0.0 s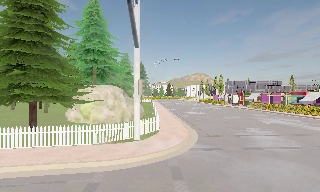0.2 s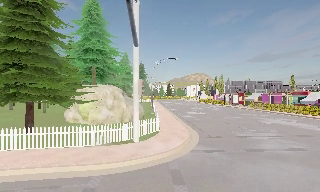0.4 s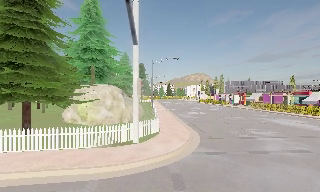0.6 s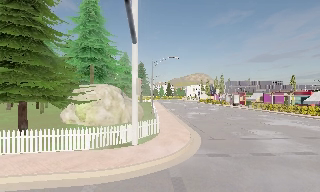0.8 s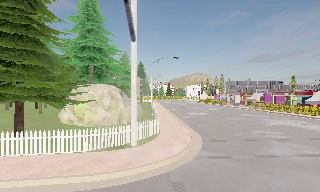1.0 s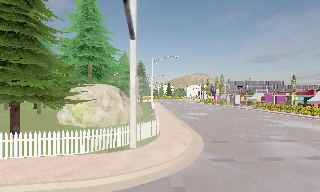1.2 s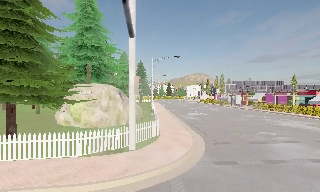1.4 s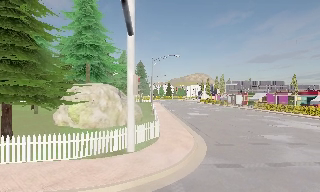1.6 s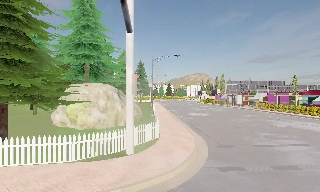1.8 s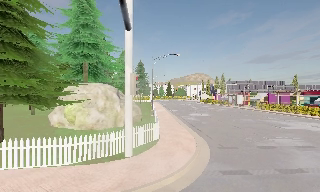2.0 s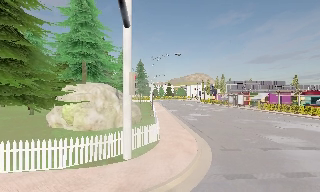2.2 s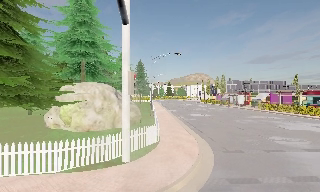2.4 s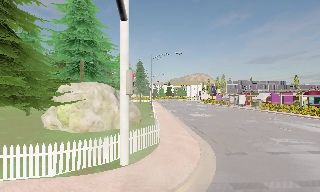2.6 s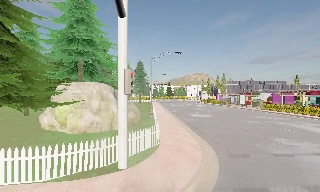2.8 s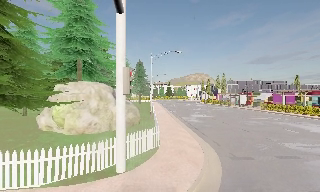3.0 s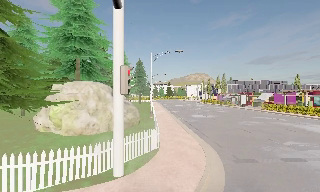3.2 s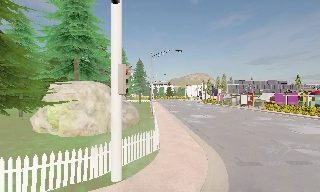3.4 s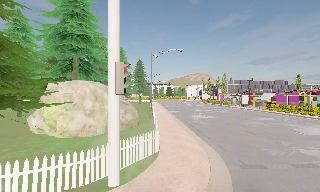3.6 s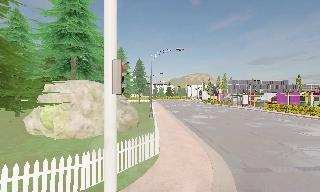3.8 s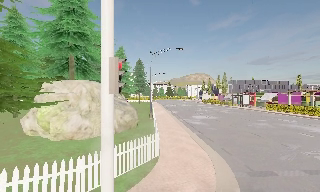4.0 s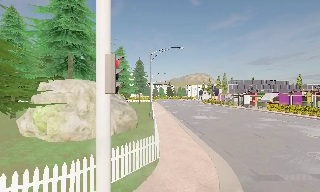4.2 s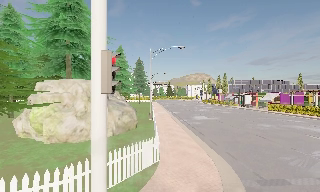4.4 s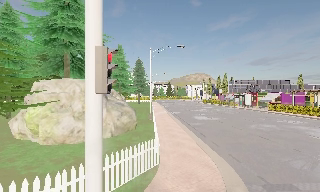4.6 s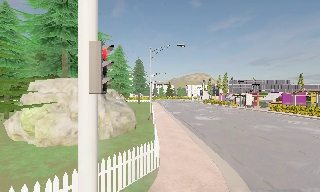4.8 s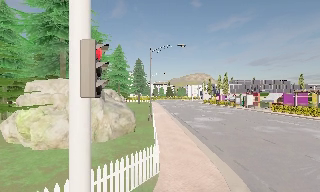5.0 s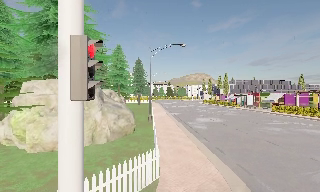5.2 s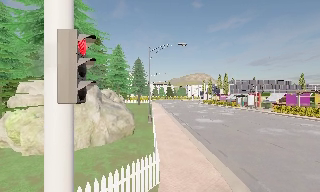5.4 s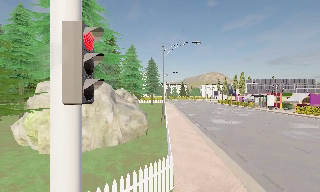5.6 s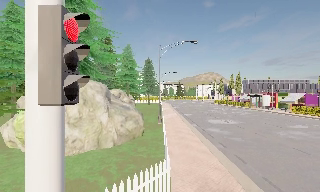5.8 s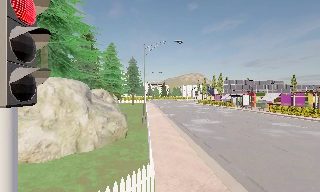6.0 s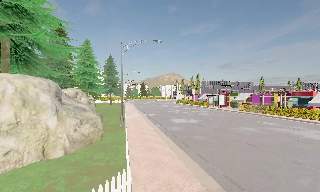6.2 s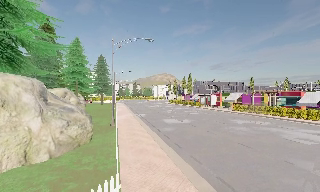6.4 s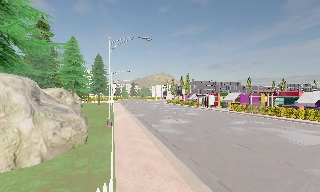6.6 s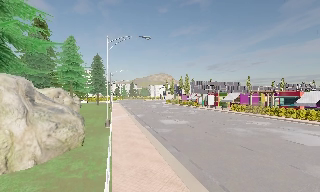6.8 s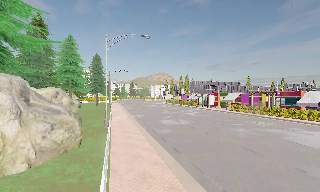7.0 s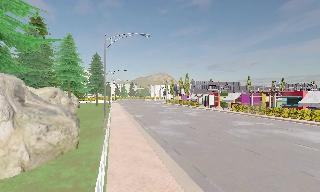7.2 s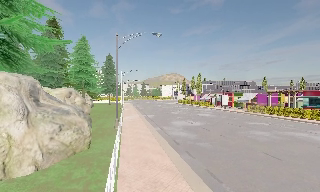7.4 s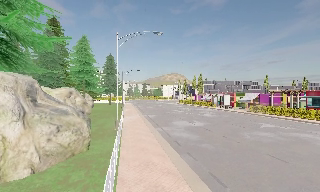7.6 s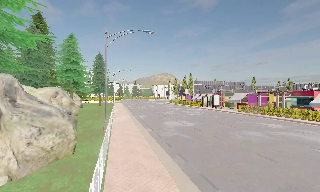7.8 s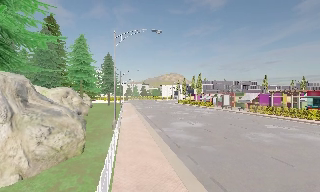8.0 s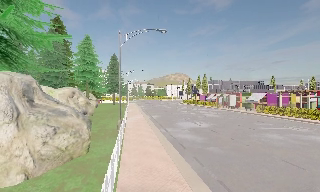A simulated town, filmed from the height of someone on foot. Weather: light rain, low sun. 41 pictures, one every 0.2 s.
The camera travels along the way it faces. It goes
forward.
0.0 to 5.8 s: The camera travels forward, about 8 m, so what stands in front looms larger.
5.8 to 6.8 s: The scene slides to the left, as the camera pans about 10 degrees to its right. It travels forward, about 1.5 m, so what stands in front looms larger.
6.8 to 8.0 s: The camera travels forward, about 1 m, so what stands in front looms larger.
The film runs forward here.
